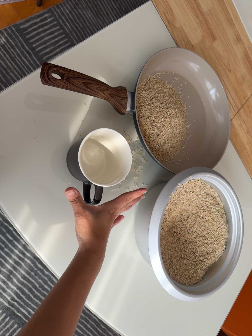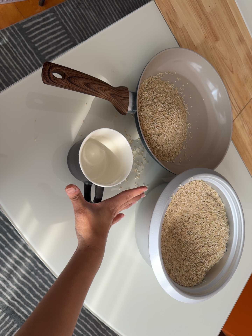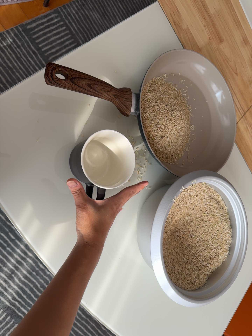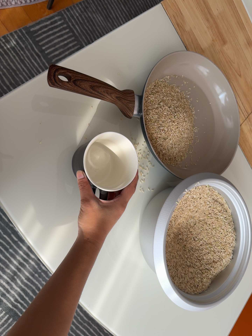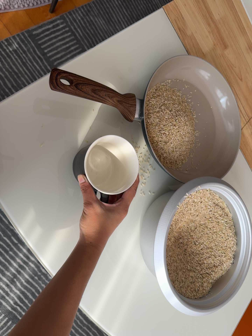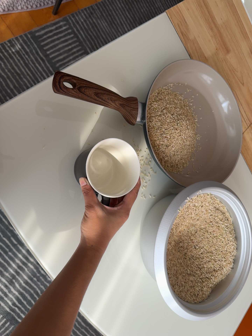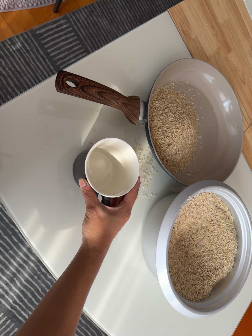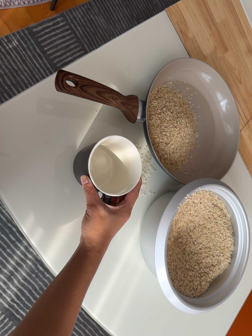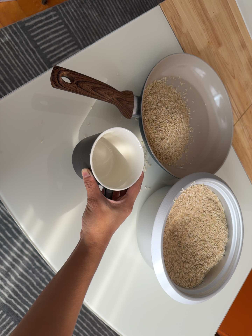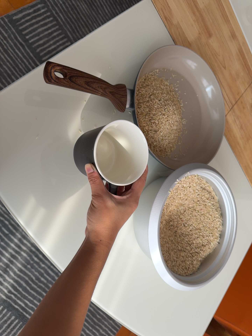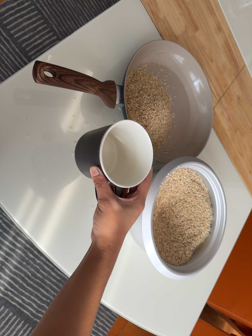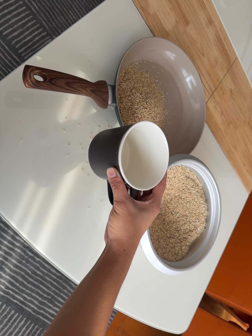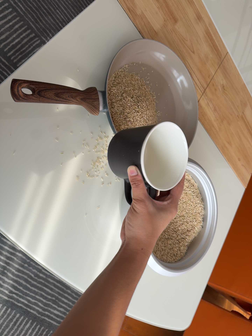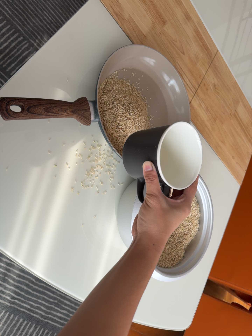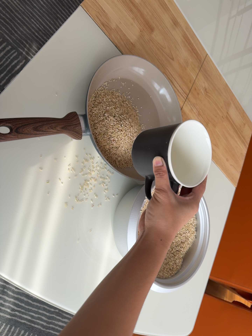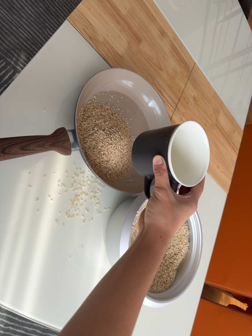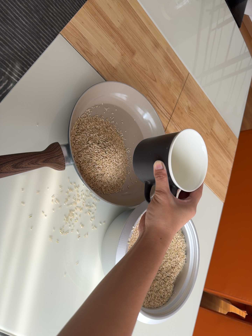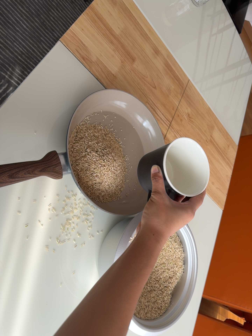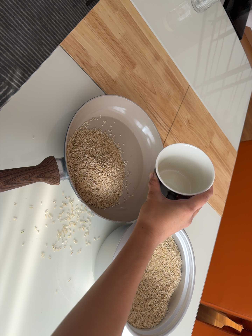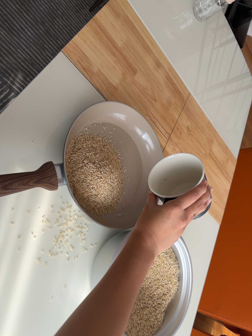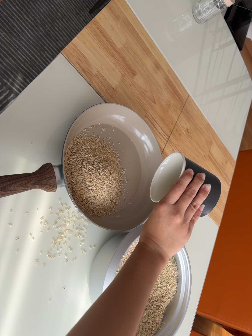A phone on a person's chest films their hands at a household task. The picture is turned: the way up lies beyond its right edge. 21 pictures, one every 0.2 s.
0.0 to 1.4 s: The camera shifts only a little, or ends up much as it began.
1.4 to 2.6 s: The camera travels toward the top of its view, about 7 cm. Its aim tips toward the bottom of its view by about 10 degrees. It rolls about its line of sight by about 10 degrees, and the scene rotates counterclockwise.
2.6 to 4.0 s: The camera travels toward the top of its view, about 10 cm, so close, fixed things drift downward.
The film runs backward here.
